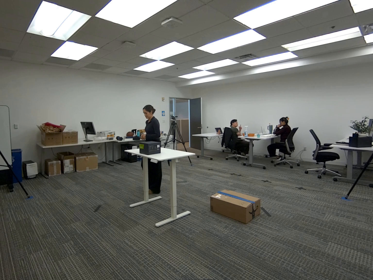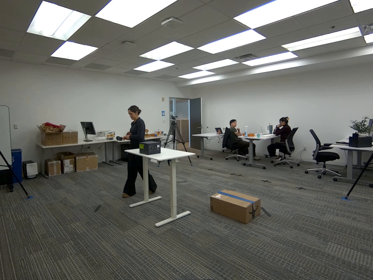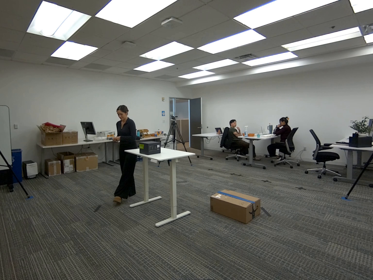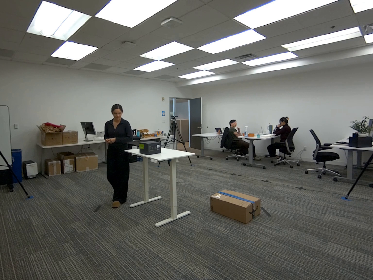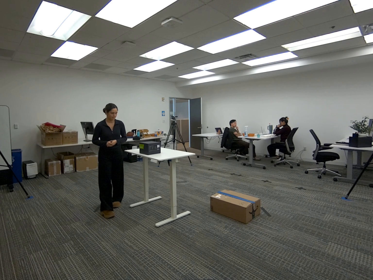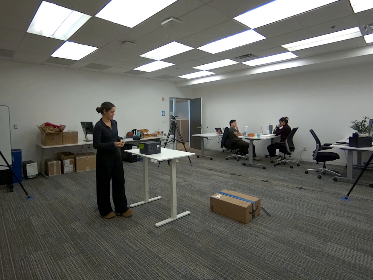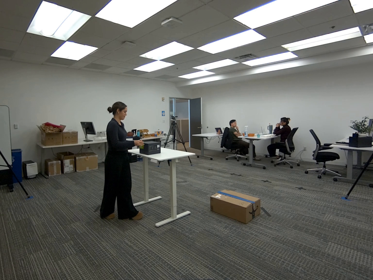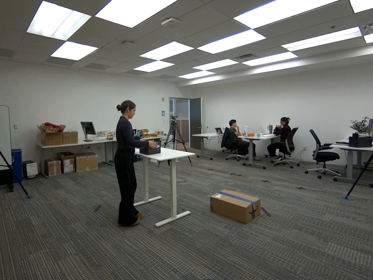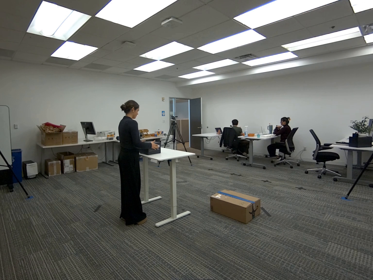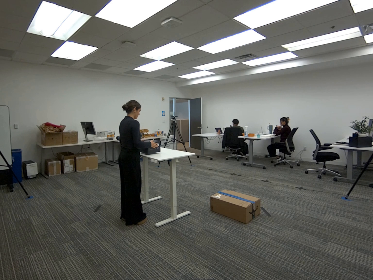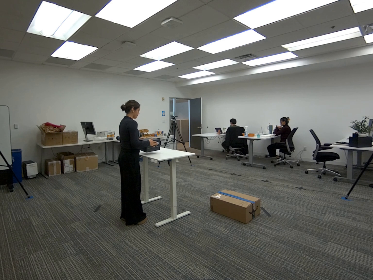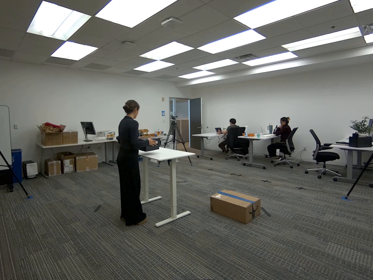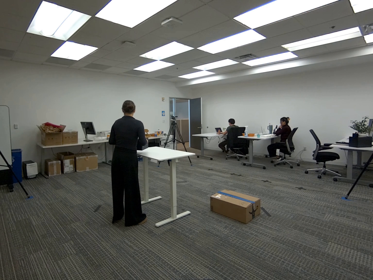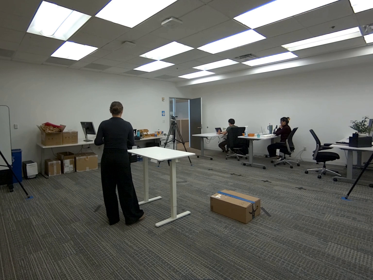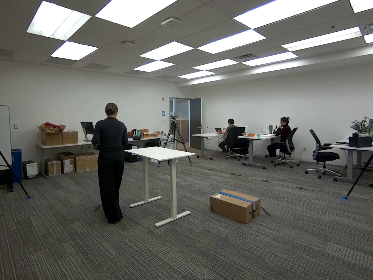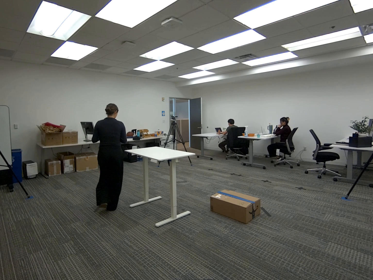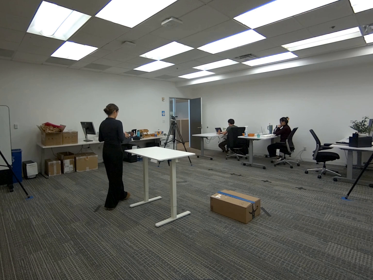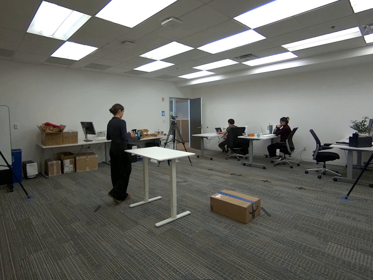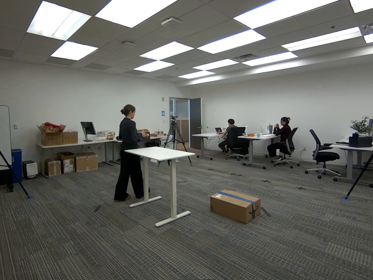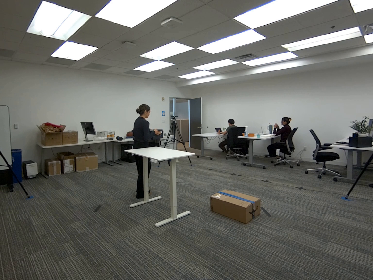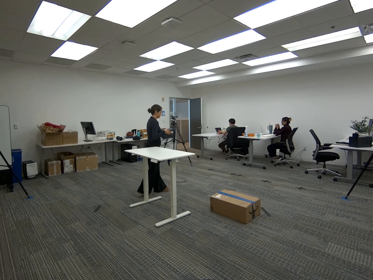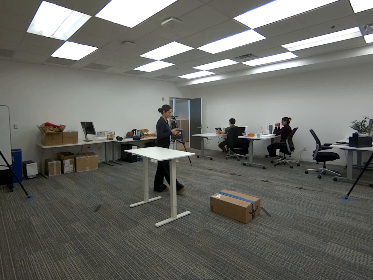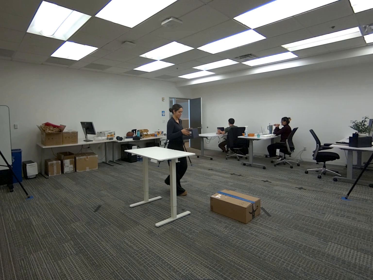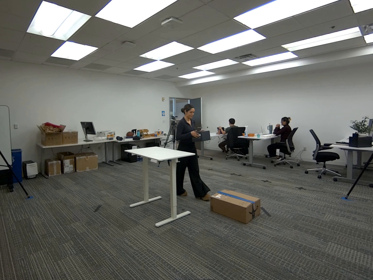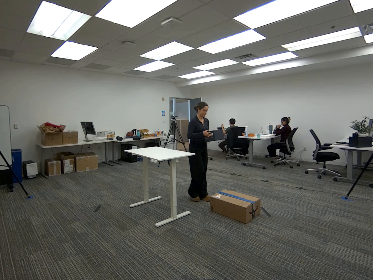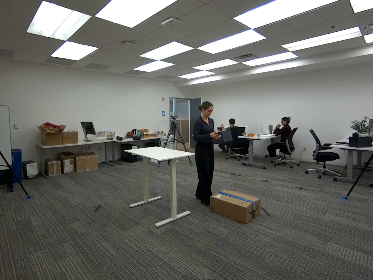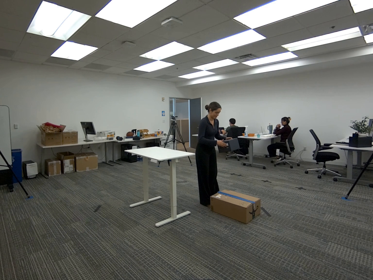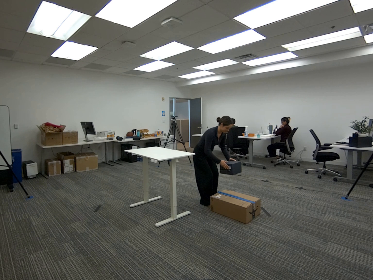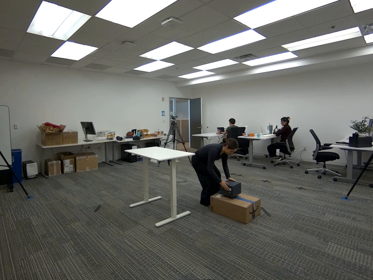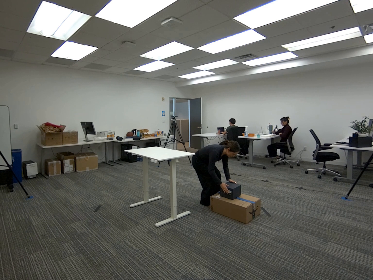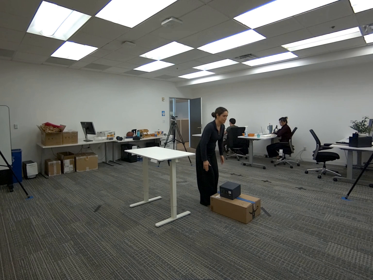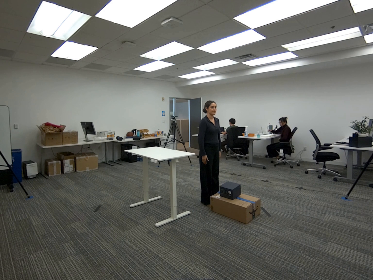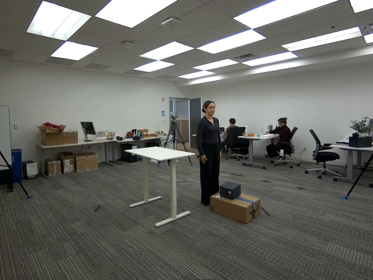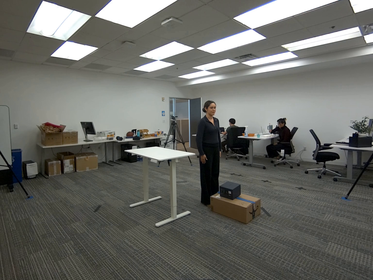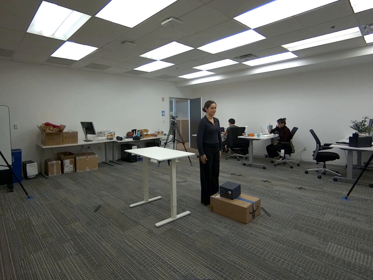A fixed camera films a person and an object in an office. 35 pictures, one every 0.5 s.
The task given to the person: Walk to the black square box on the white desk, grab the black square box with both hands, and place the black square box on top of the big brown cardboard box.
